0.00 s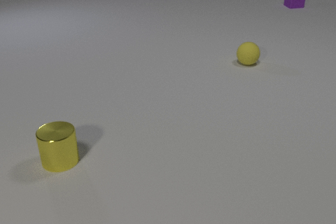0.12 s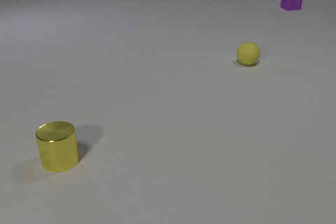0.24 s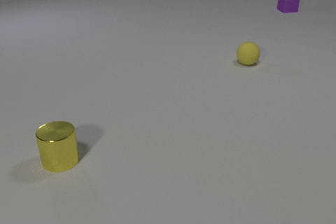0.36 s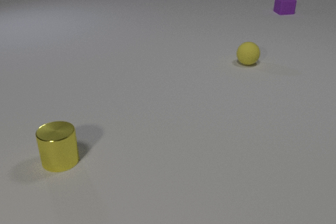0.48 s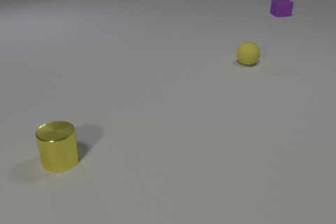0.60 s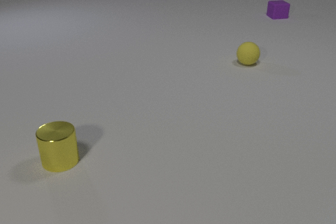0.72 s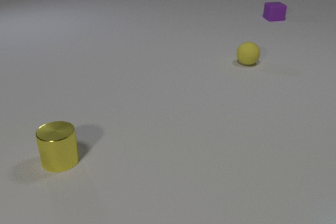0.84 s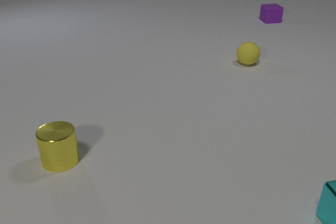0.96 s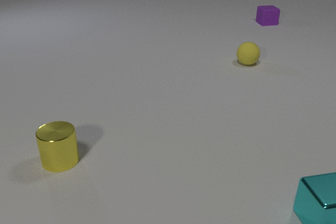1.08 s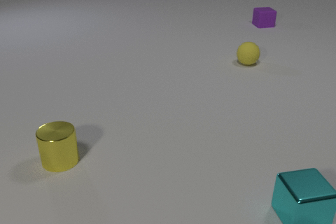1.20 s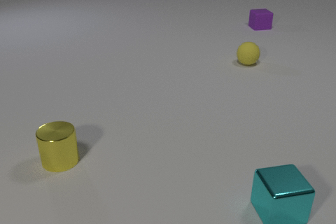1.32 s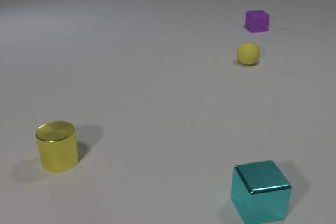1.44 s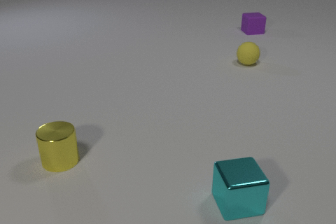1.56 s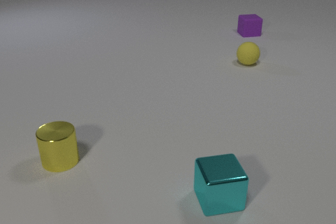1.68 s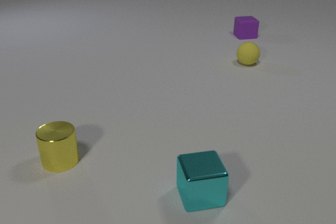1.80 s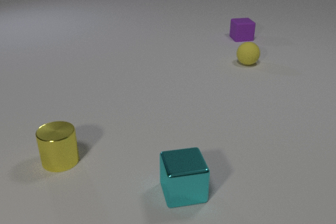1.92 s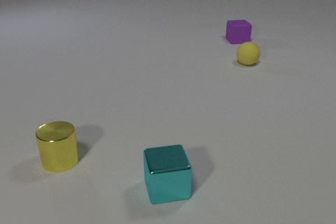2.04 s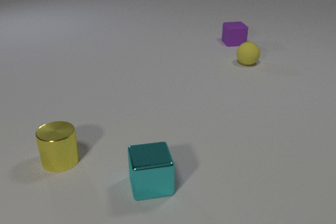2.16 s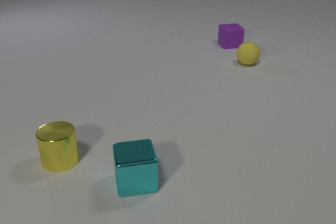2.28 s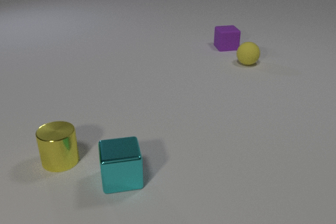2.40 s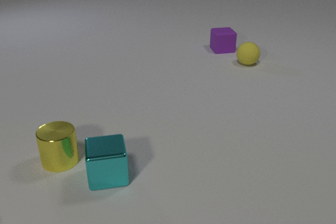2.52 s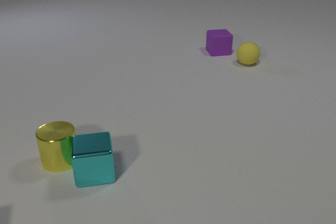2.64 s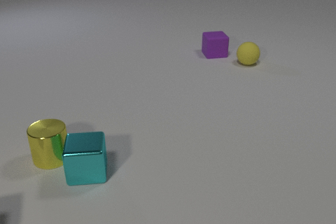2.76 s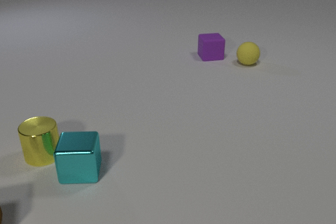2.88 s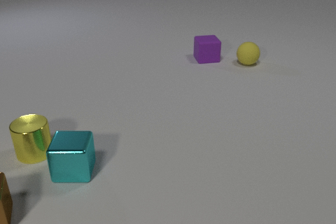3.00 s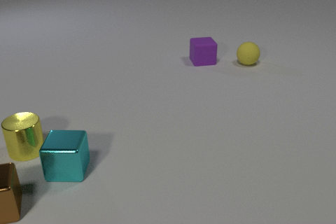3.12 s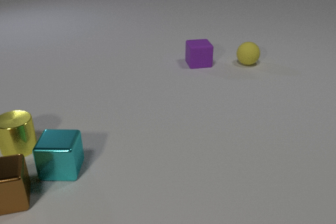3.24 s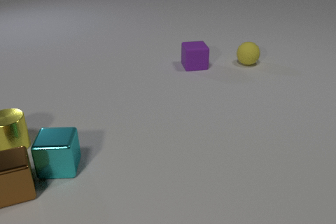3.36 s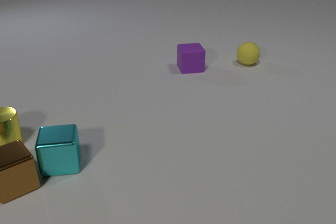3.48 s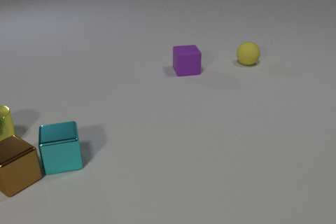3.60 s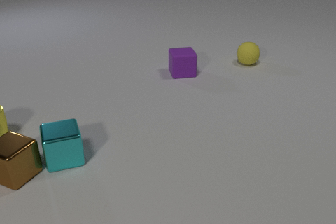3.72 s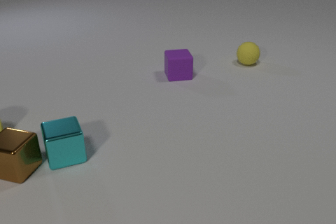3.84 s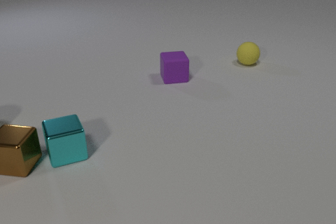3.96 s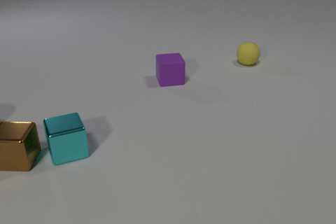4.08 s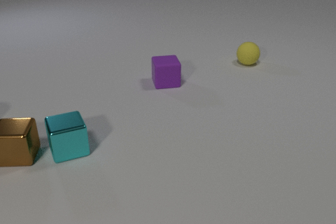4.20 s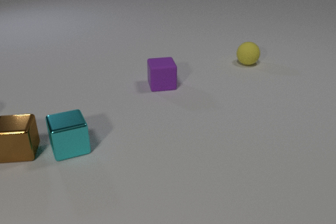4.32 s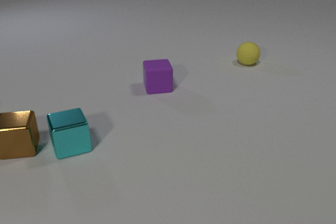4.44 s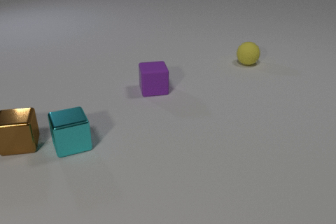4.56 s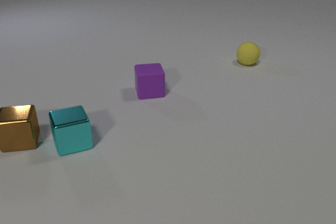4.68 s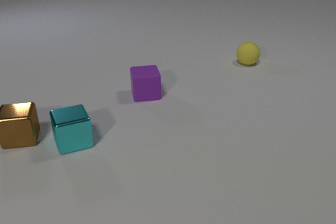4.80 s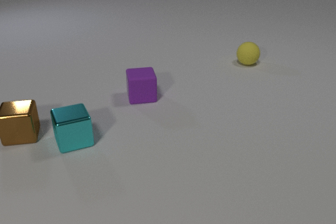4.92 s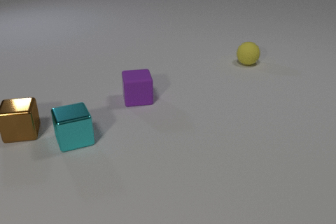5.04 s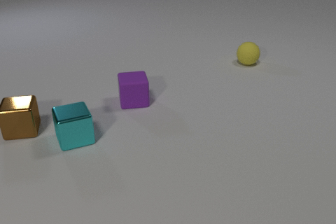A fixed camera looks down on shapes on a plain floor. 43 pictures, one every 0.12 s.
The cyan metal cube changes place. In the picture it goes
to the left.
The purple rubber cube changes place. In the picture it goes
toward the camera.
0.00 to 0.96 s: The cyan metal cube comes in at the right edge, slides to the left. The purple rubber cube slides toward the camera.
0.96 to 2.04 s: The cyan metal cube slides to the left. The purple rubber cube slides toward the camera and to the left.
2.04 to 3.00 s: The cyan metal cube slides to the left and away from the camera. The yellow metal cylinder slides to the left and away from the camera. The brown metal cube comes in at the left edge, slides away from the camera and to the right. The purple rubber cube slides toward the camera and to the left. The cyan metal cube and the yellow metal cylinder collide.
3.00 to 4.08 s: The cyan metal cube slides away from the camera, spins so that its near face slides to the right, counterclockwise seen from above. The yellow metal cylinder slides away from the camera and to the left, leaves at the left edge. The brown metal cube slides away from the camera, spins counterclockwise seen from above by about 75 degrees, its near face sliding to the right. The purple rubber cube slides toward the camera and to the left. The cyan metal cube and the brown metal cube collide.
4.08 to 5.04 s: The cyan metal cube slides away from the camera. The brown metal cube slides away from the camera. The purple rubber cube slides toward the camera and to the left.
What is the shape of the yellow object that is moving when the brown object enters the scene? cylinder.
Are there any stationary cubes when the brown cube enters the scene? no.
What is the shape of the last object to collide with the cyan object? cube.
